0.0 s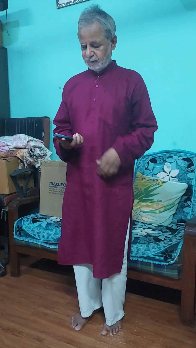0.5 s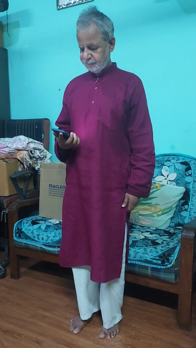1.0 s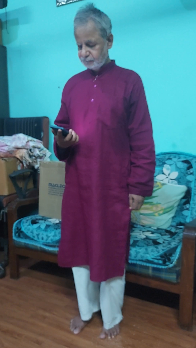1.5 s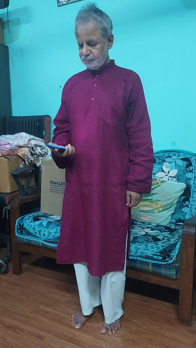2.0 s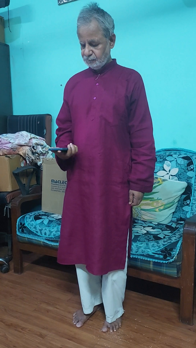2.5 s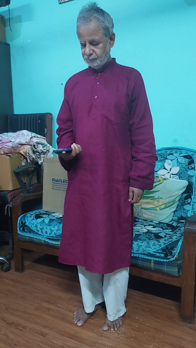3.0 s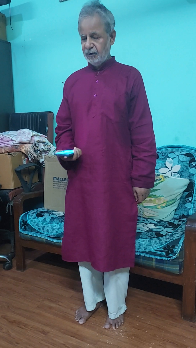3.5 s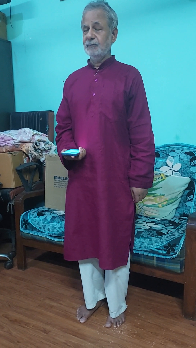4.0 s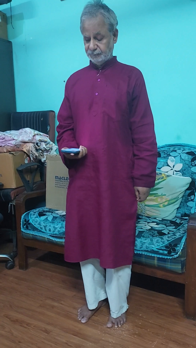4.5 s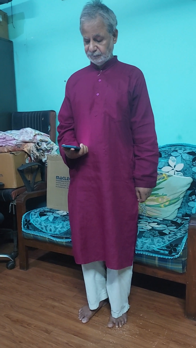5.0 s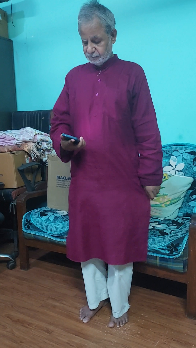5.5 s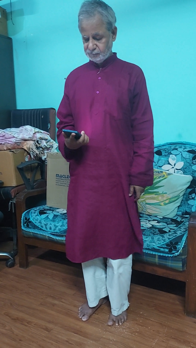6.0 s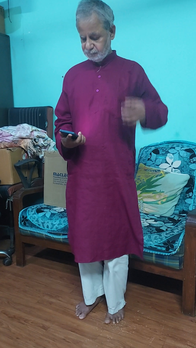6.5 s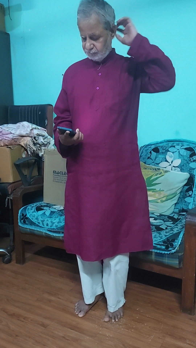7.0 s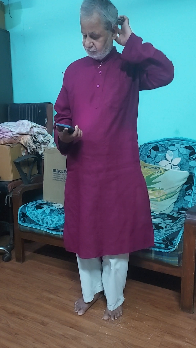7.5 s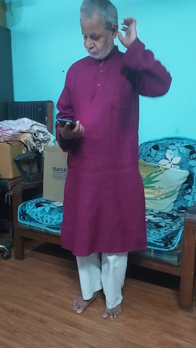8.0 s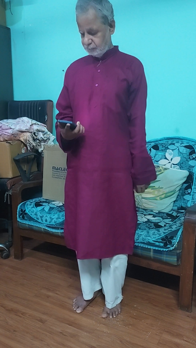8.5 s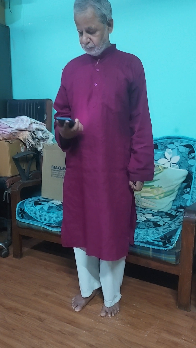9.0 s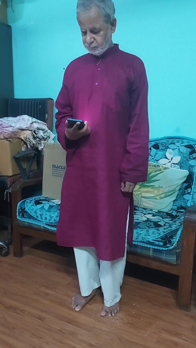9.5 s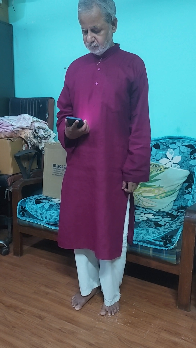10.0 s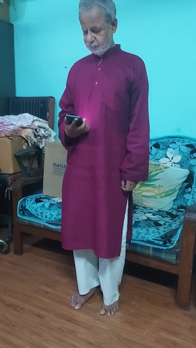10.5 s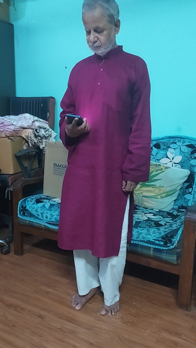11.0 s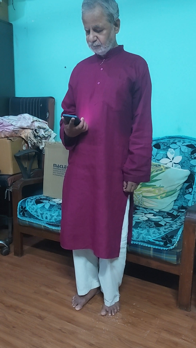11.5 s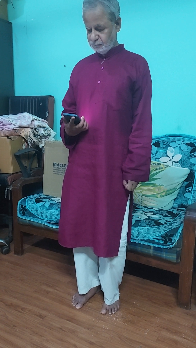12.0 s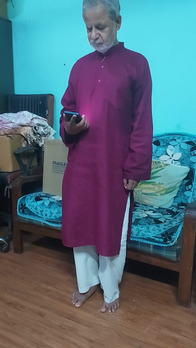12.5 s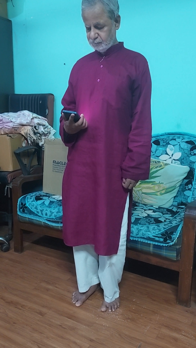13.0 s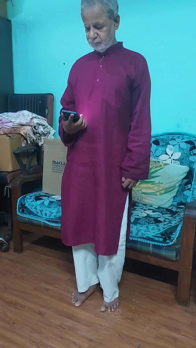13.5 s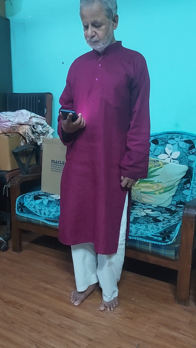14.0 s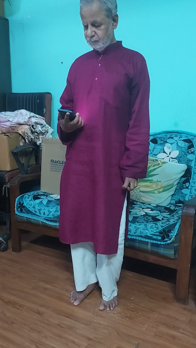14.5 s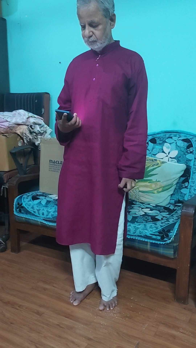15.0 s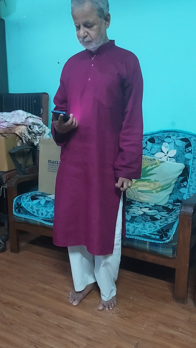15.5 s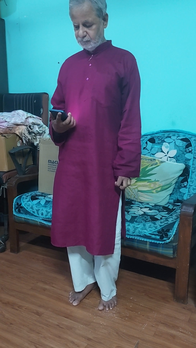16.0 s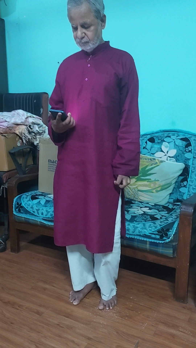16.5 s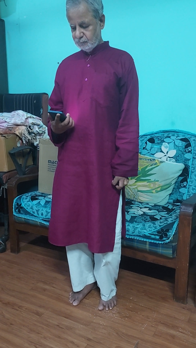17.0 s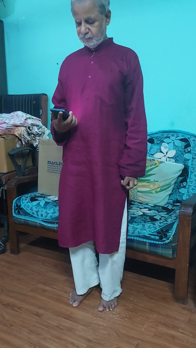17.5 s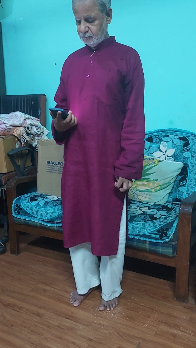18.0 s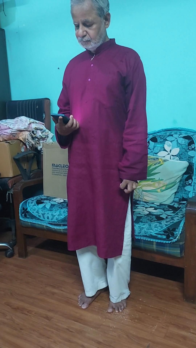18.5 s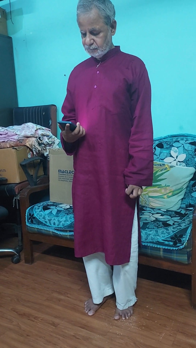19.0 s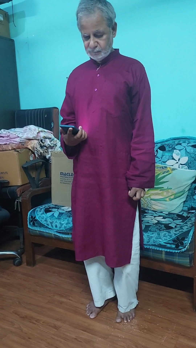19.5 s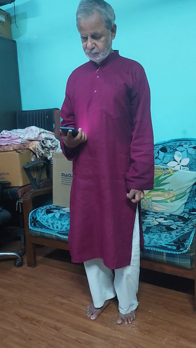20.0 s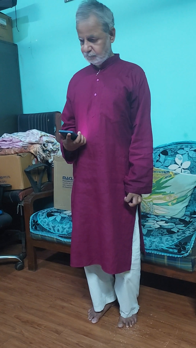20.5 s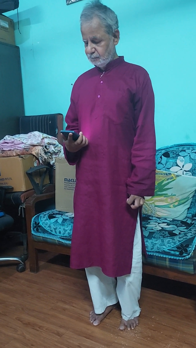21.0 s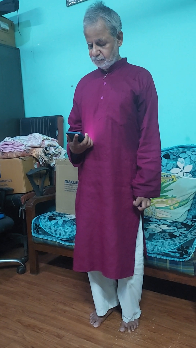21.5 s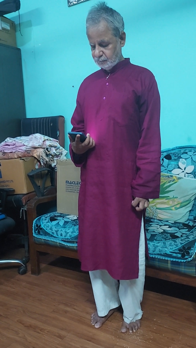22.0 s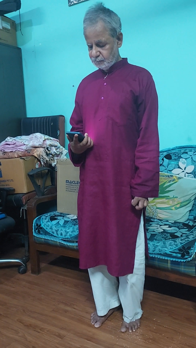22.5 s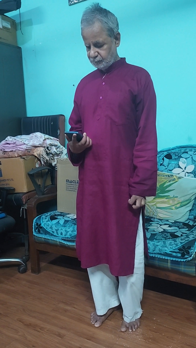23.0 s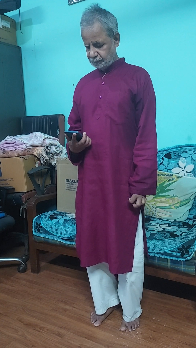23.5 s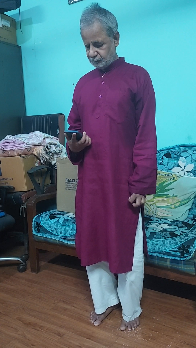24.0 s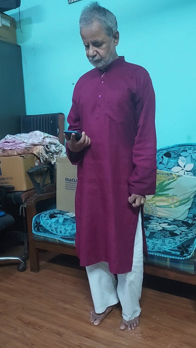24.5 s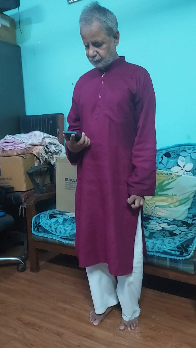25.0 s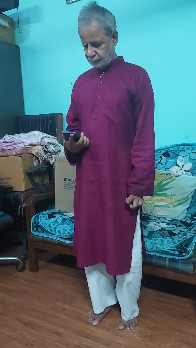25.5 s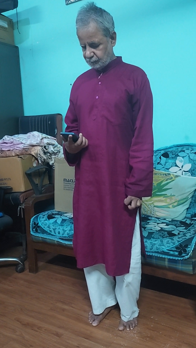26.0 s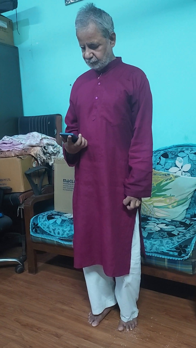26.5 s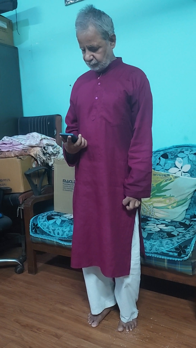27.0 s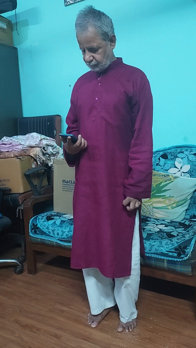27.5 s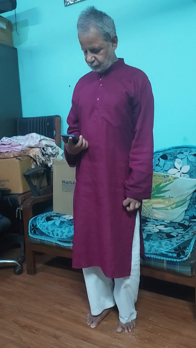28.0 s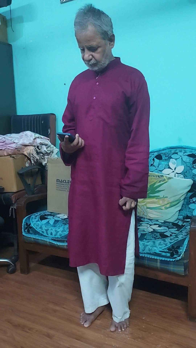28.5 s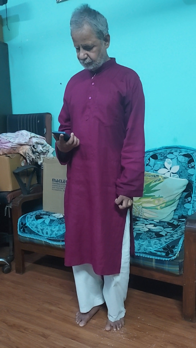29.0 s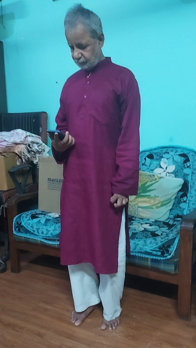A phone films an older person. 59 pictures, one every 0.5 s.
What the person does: Standing.
